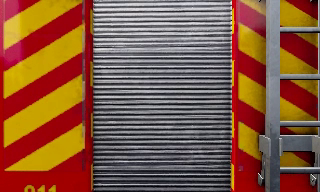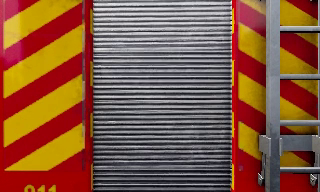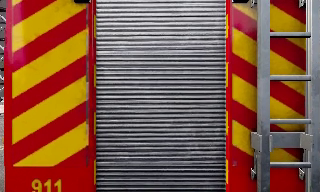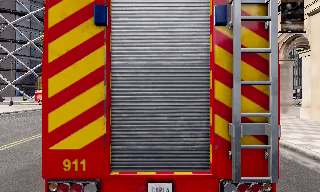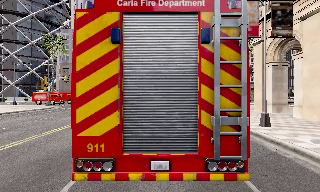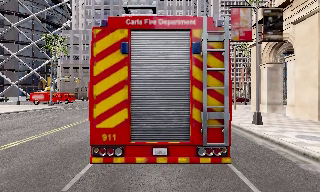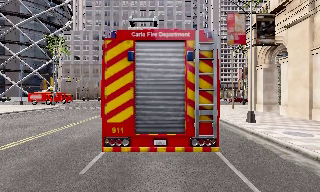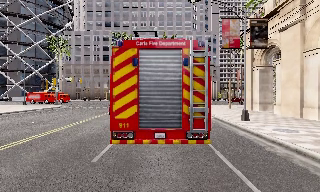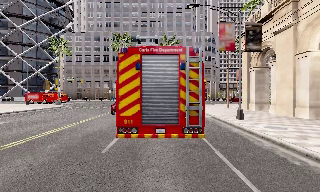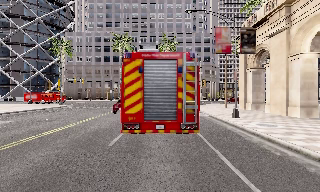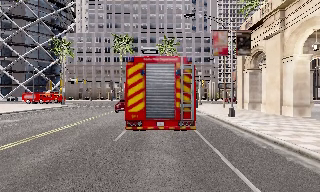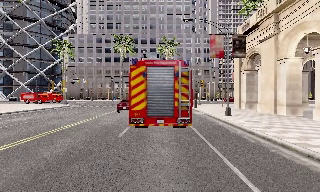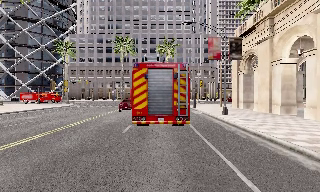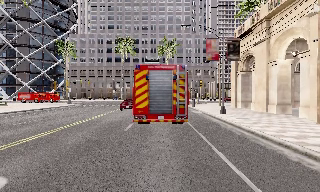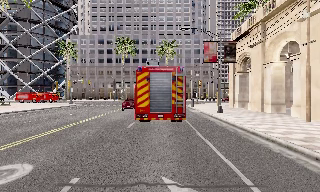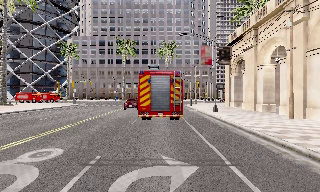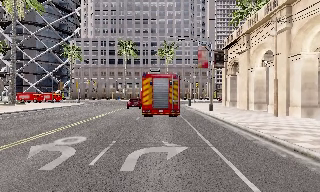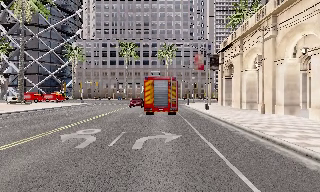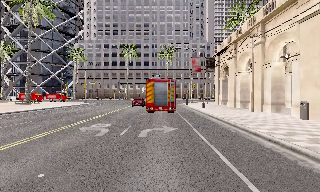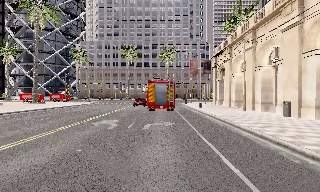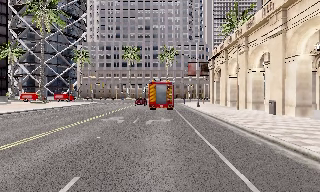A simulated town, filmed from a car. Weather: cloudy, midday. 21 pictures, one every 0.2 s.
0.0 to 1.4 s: The camera travels backward, about 3 m, so what stands in front gets smaller. It gains speed.
1.4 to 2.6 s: The camera travels backward, about 3.5 m, so what stands in front gets smaller.
2.6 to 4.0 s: The camera travels backward, about 10 m, so what stands in front gets smaller. It gains speed.
The film runs backward here.
